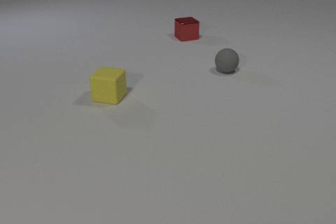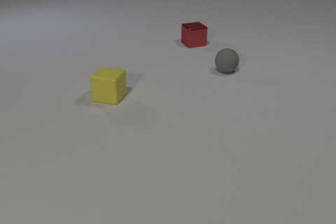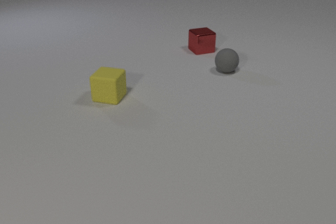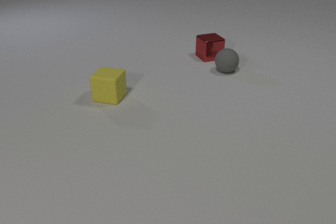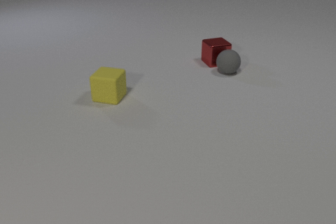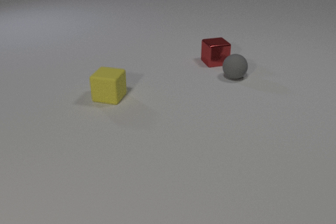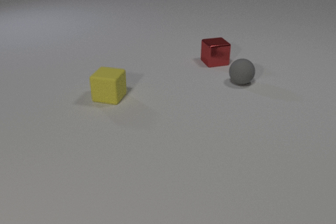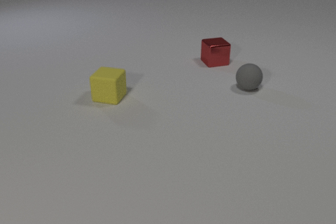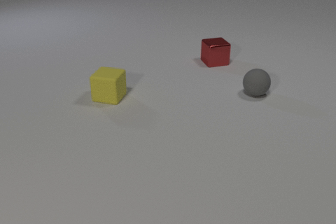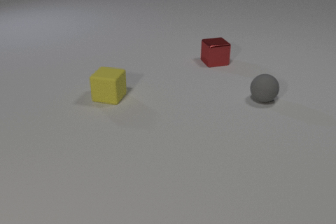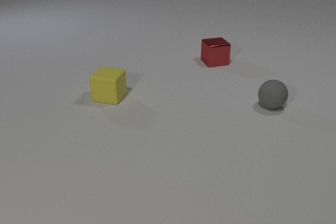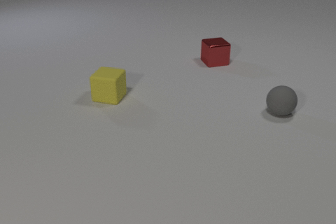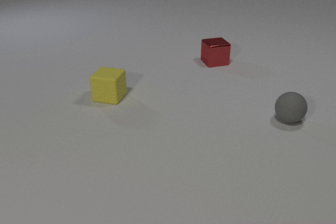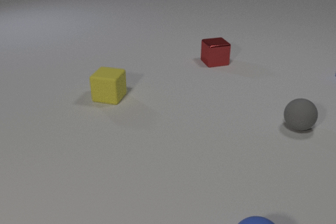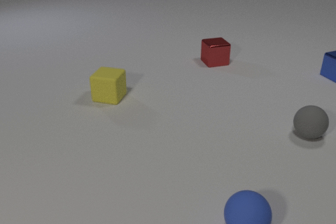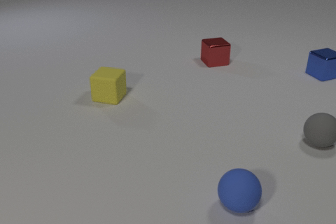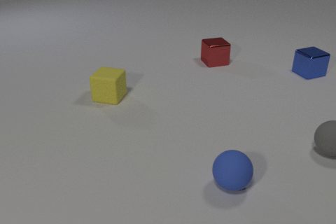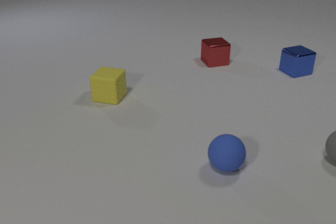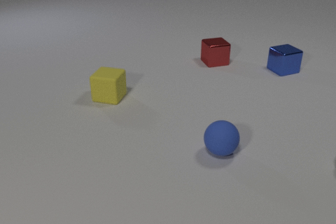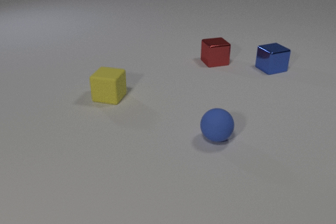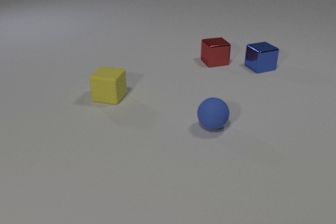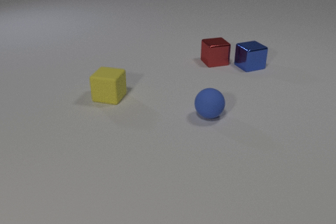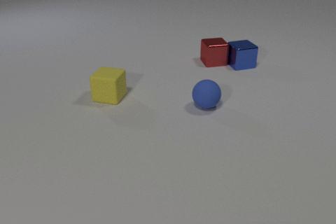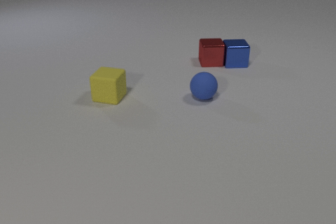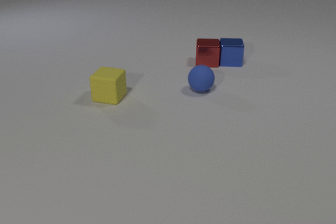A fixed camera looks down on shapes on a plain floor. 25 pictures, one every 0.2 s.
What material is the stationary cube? rubber.
Are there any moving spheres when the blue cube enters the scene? yes.
How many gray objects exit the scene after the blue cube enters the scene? 1.
0.0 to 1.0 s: The red metal cube slides toward the camera and to the right. The gray rubber sphere rolls toward the camera and to the right. The red metal cube and the gray rubber sphere collide.
1.0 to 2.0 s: The gray rubber sphere rolls toward the camera and to the right.
2.0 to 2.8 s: The gray rubber sphere rolls toward the camera and to the right. The blue metal cube comes in at the right edge, slides to the left. The blue rubber sphere comes in at the bottom edge, rolls away from the camera.
2.8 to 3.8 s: The gray rubber sphere rolls toward the camera and to the right, leaves at the right edge. The blue metal cube slides to the left. The blue rubber sphere rolls away from the camera.
3.8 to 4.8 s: The red metal cube slides to the left, spins so that its near face slides to the left, clockwise seen from above. The blue metal cube slides to the left, spins clockwise seen from above by about 30 degrees, its near face sliding to the left. The blue rubber sphere rolls away from the camera. The red metal cube and the blue metal cube collide.
